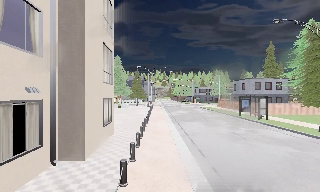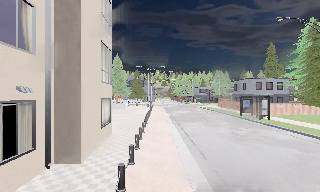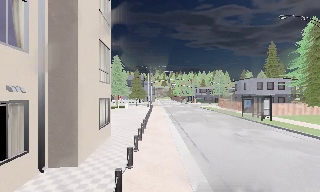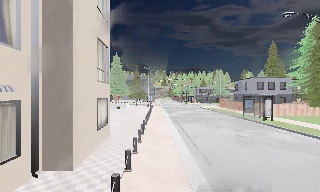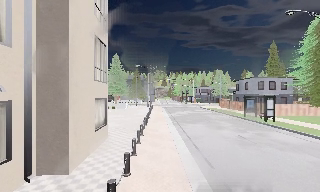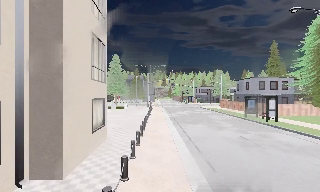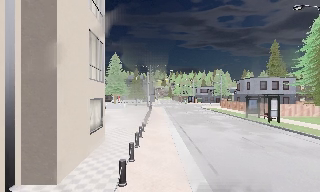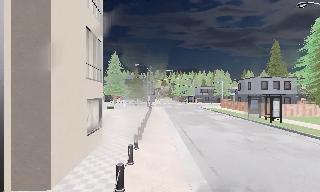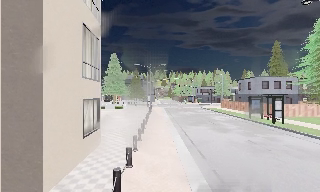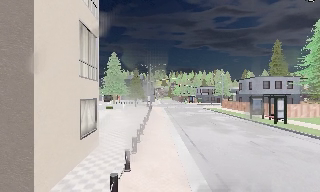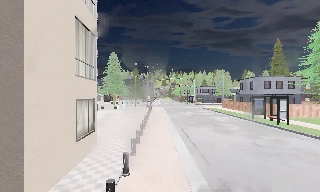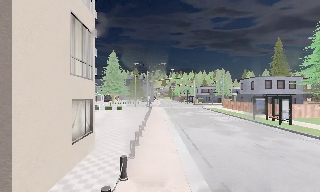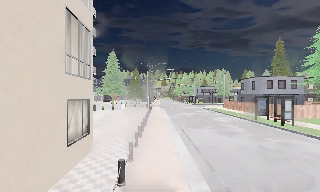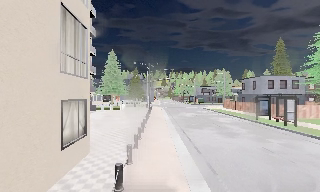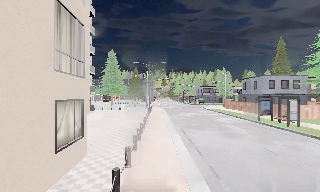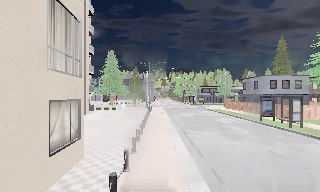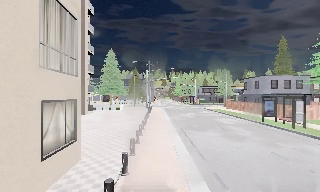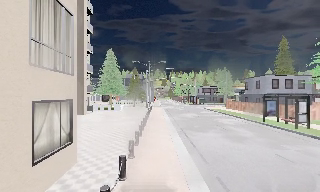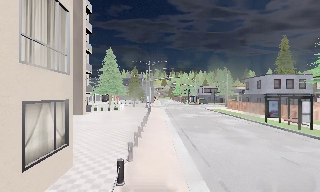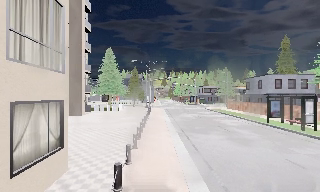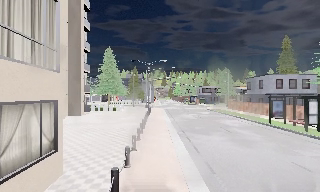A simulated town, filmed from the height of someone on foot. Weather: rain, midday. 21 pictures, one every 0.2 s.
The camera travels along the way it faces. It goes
forward.
0.0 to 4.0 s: The camera travels forward, about 6 m, so what stands in front looms larger.
The film runs forward here.
